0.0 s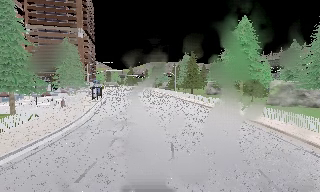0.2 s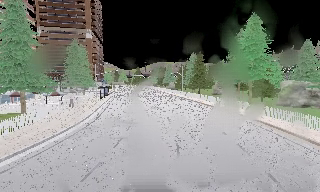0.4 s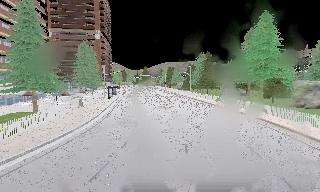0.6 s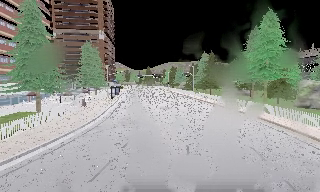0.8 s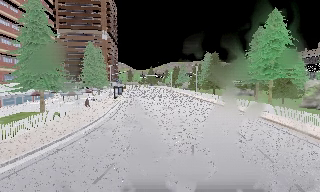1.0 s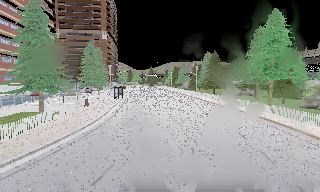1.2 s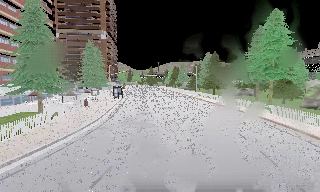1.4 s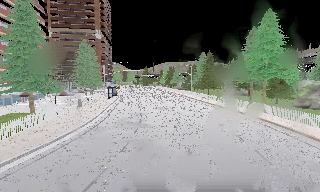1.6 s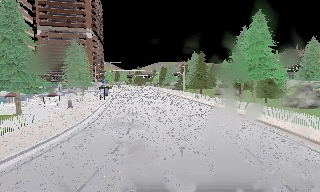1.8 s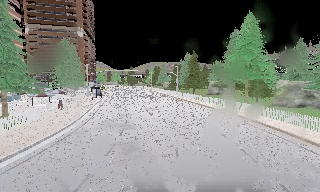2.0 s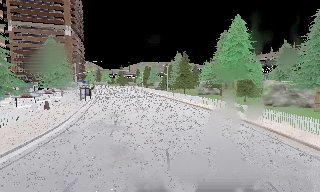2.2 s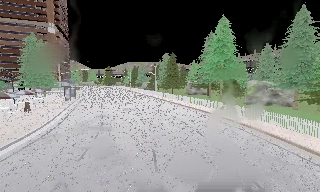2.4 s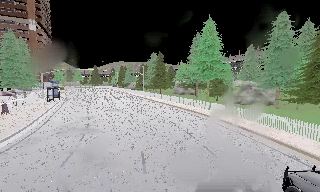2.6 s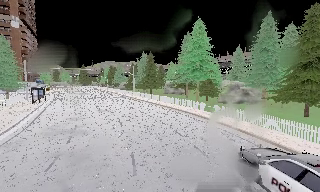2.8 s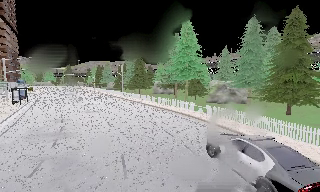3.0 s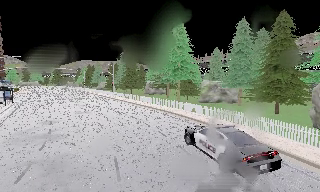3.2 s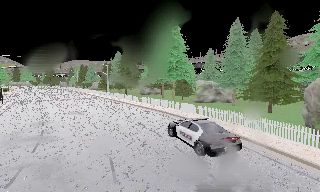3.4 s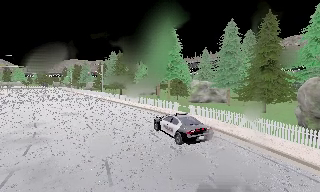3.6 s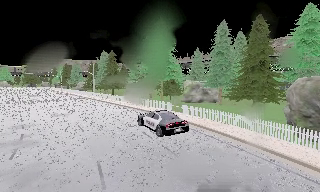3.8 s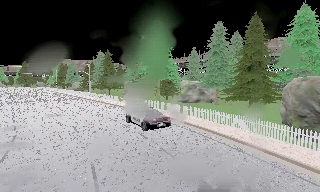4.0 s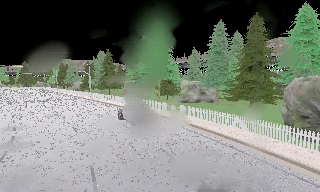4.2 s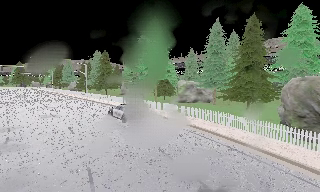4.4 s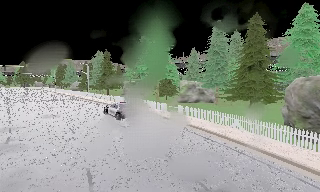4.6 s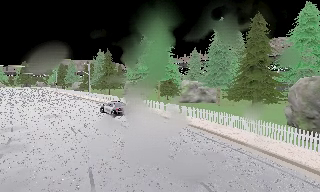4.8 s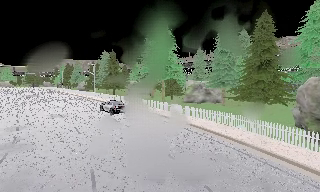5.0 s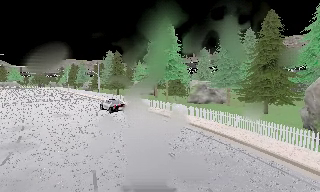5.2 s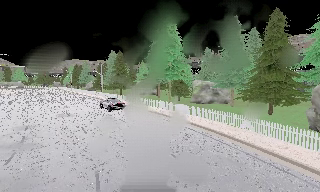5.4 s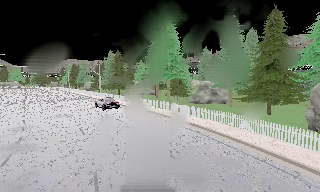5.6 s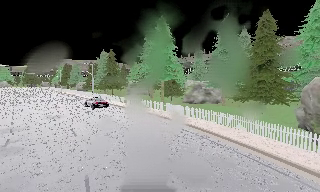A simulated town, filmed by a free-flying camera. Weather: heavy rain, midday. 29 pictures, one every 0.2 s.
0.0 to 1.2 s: The camera travels forward, about 0.5 m, so what stands in front looms larger.
1.2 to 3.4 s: The scene slides to the left, as the camera pans about 35 degrees to its right. It travels forward, about 1 m.
3.4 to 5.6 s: The camera travels forward, about 1 m, so what stands in front looms larger.
The film runs forward here.
